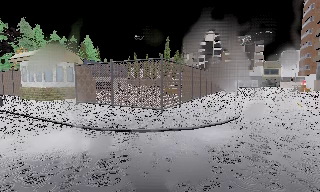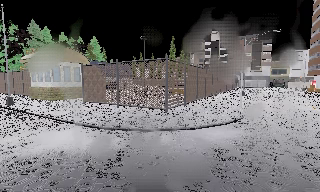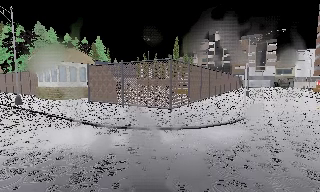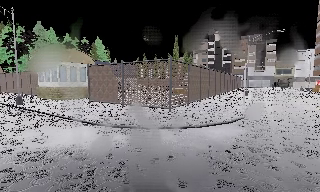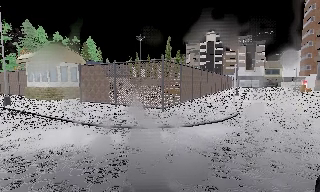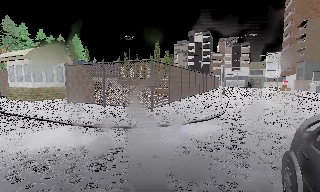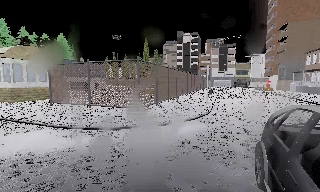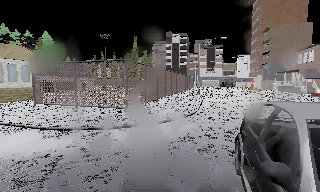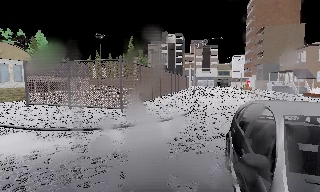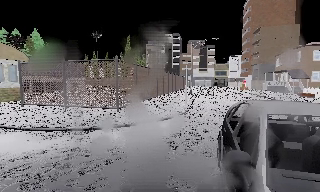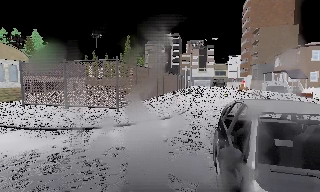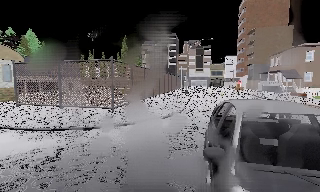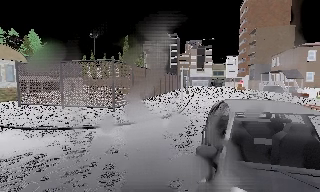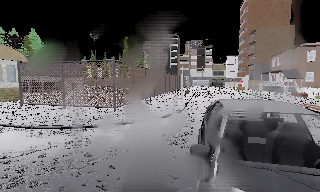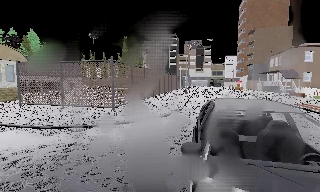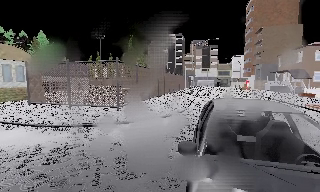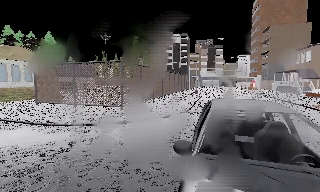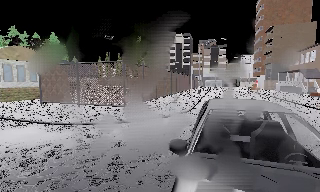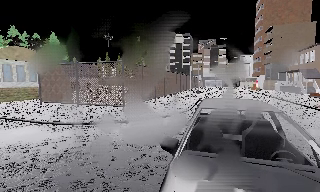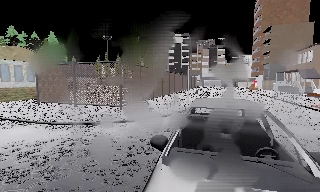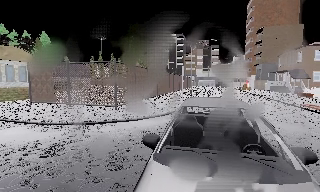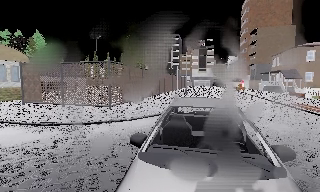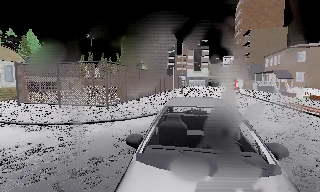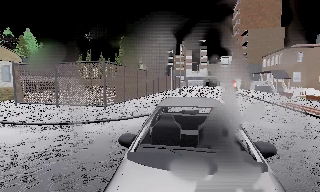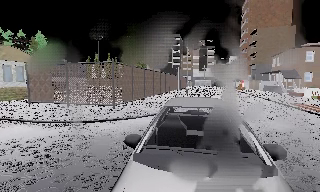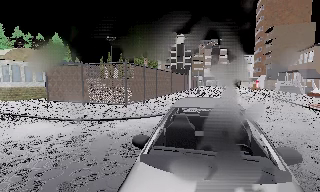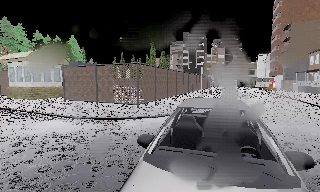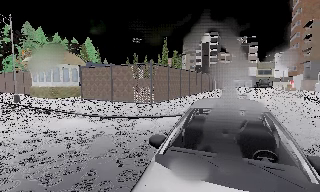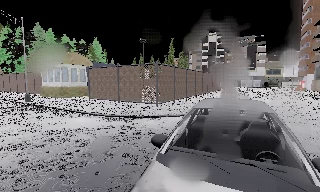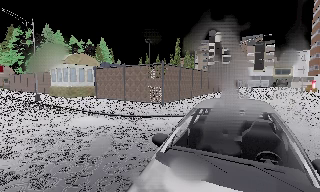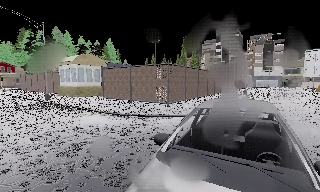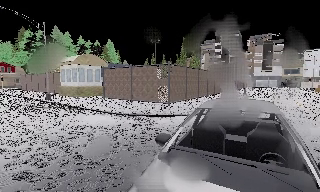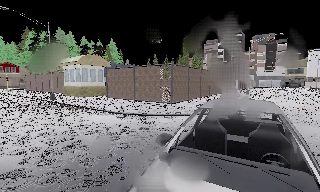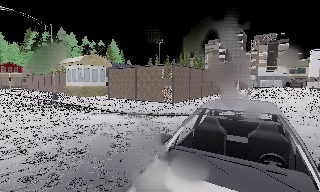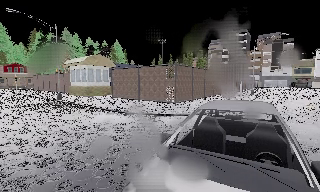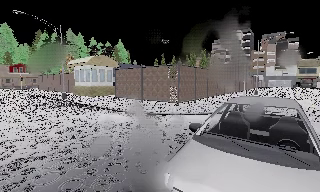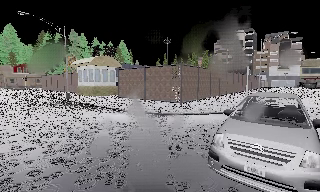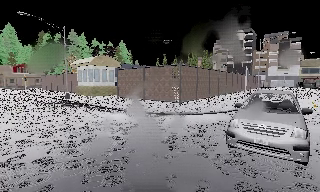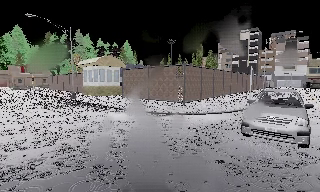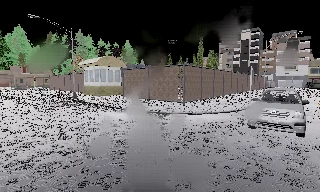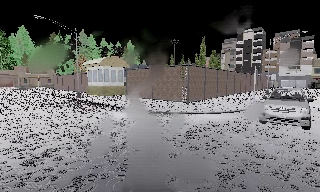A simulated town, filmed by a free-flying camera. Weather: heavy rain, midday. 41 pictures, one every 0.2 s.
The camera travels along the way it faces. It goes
backward.
0.0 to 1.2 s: The camera travels backward, about 0.5 m, so what stands in front gets smaller.
1.2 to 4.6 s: The camera travels backward and to its right, about 1.5 m, so what stands in front gets smaller.
4.6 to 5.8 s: The camera pans to its left, which is counterclockwise from overhead, by about 20 degrees. It travels backward, about 0.5 m, so what stands in front gets smaller.
5.8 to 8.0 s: The camera travels backward, about 1 m, so what stands in front gets smaller.
The film runs backward here.
